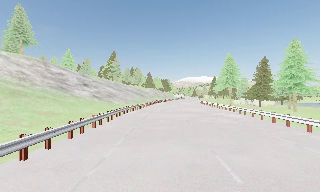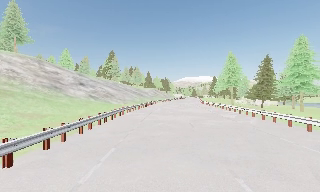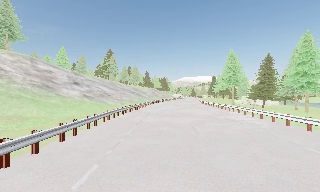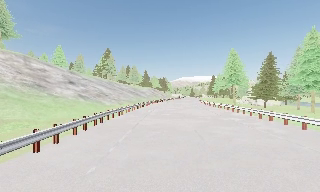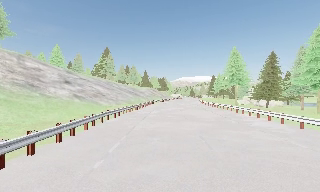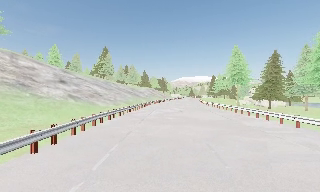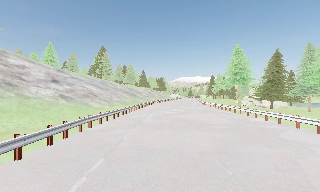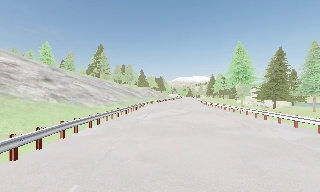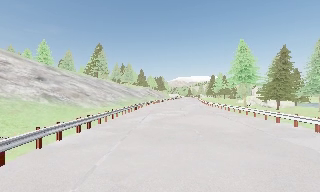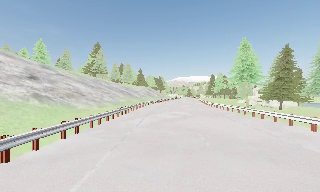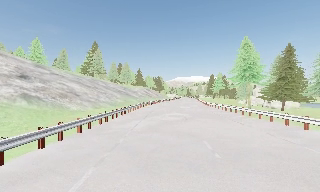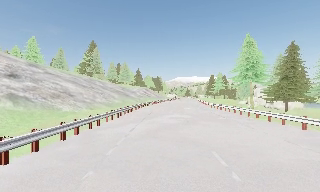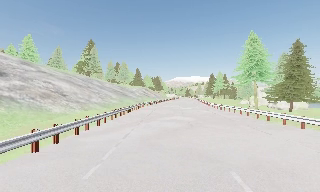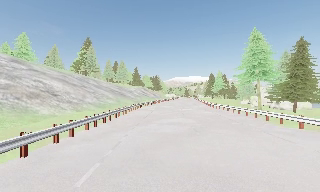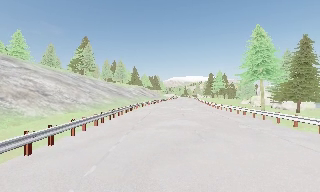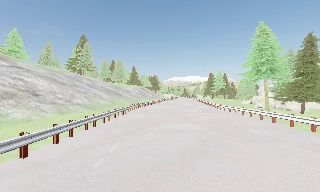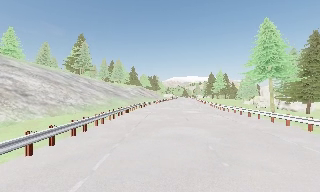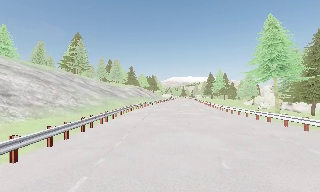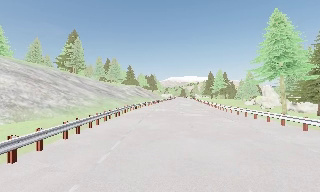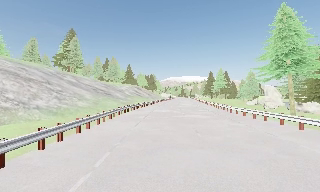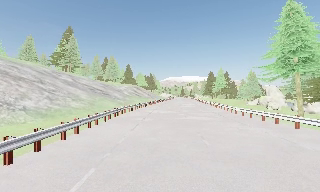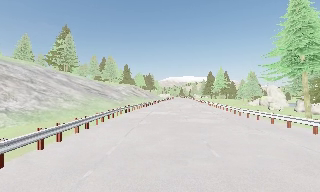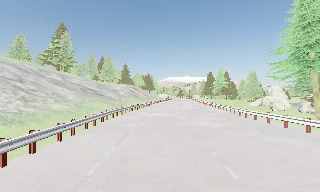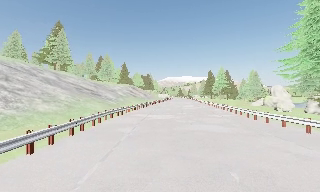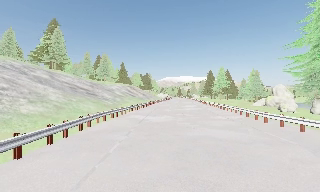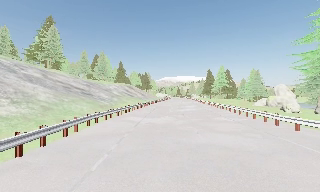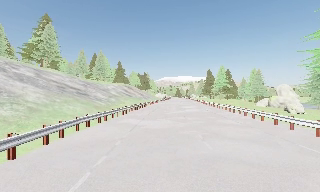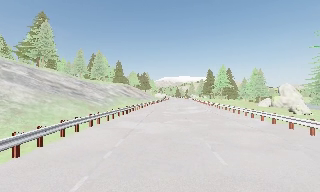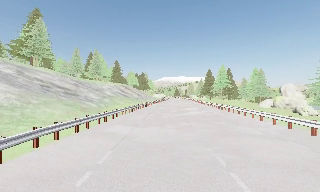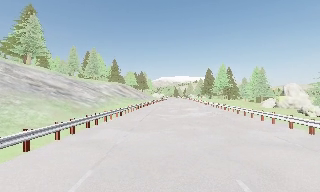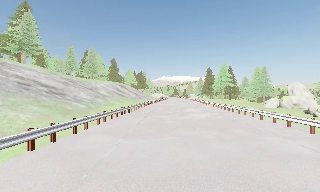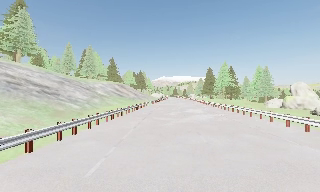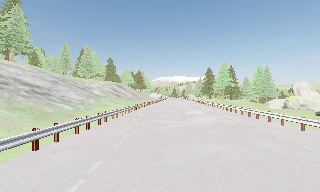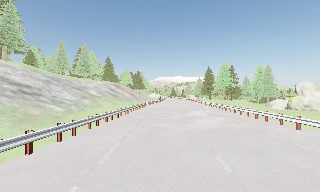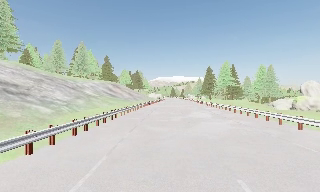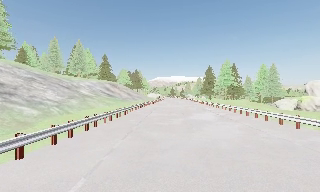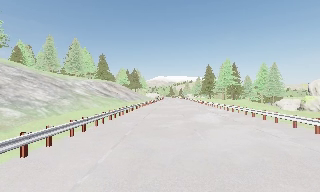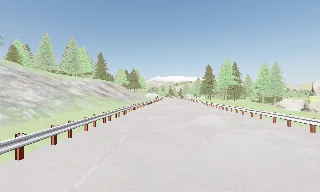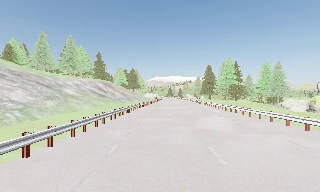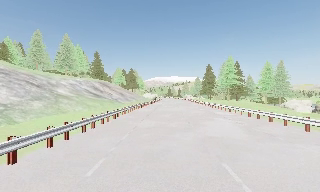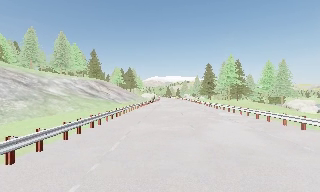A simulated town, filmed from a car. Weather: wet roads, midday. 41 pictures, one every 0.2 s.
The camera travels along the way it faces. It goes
forward.
0.0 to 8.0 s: The camera pans to its right, which is clockwise from overhead, by about 10 degrees. It travels forward, about 55 m, so what stands in front looms larger.
The film runs forward here.
